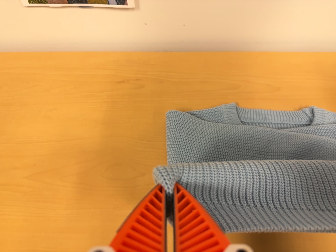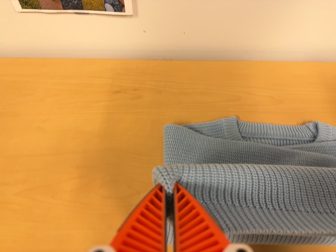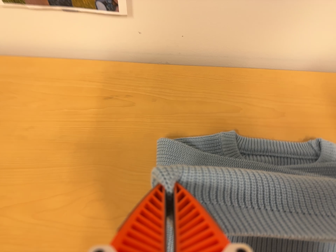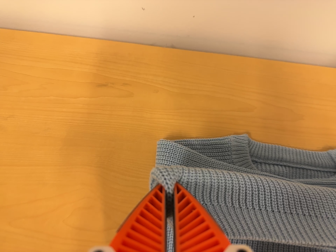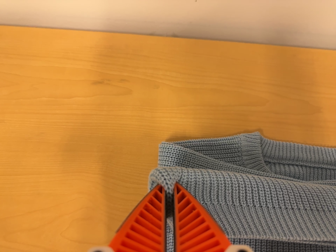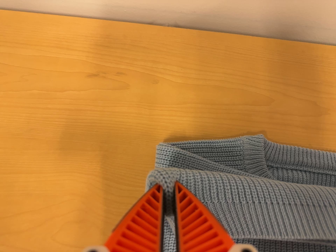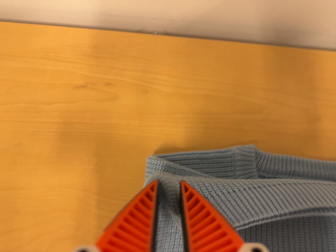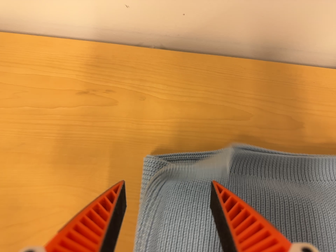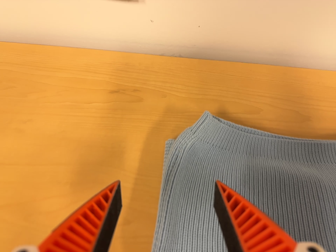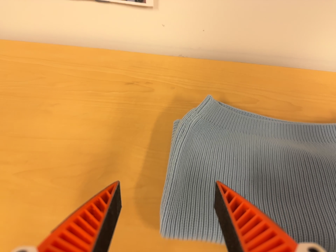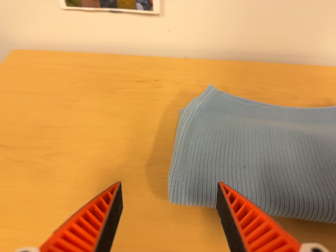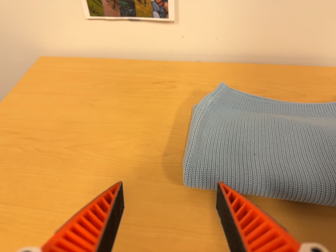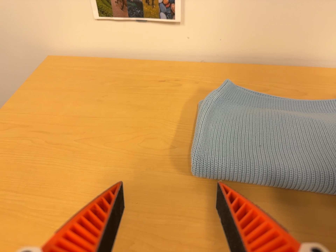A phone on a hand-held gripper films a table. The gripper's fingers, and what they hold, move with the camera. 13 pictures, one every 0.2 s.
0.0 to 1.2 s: The camera travels forward and toward the top of its view, about 22 cm, so what stands in front looms larger. Its aim tips toward the bottom of its view by about 15 degrees.
1.2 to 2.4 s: The camera travels toward the bottom of its view and backward, about 34 cm. Its aim tips toward the top of its view by about 25 degrees.
The film runs forward here.
